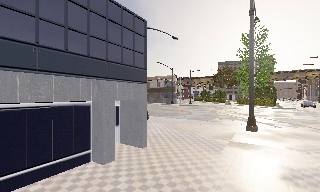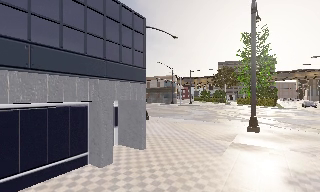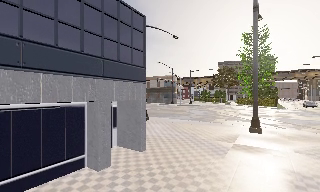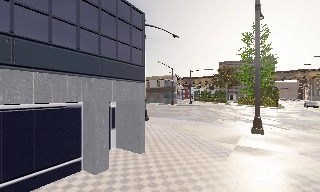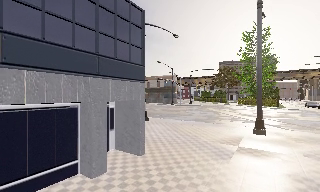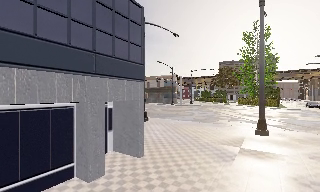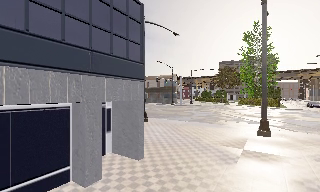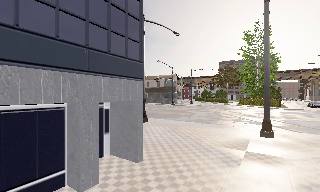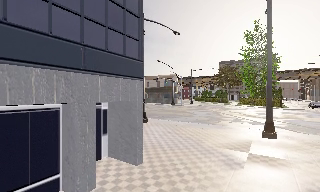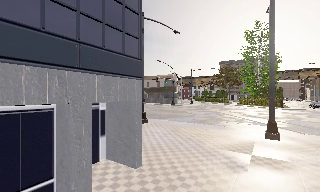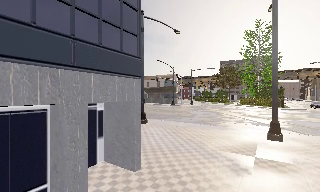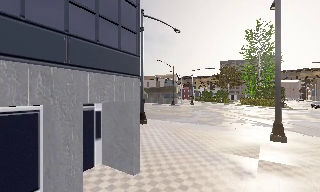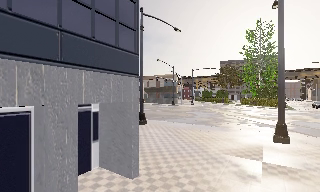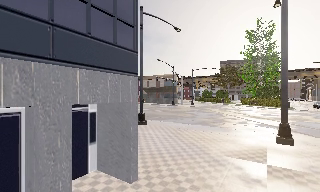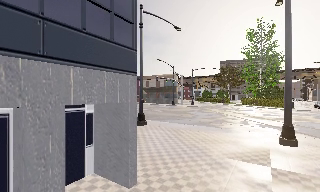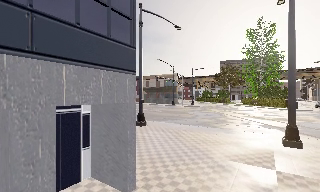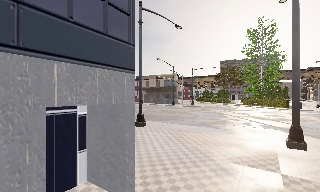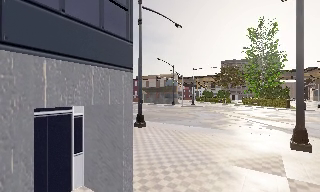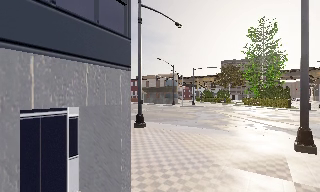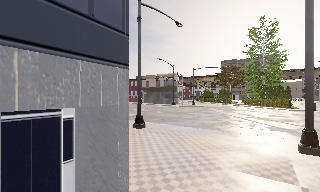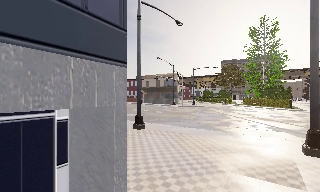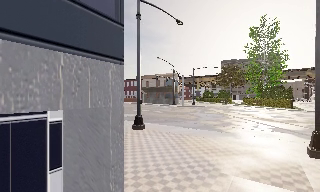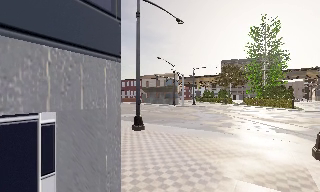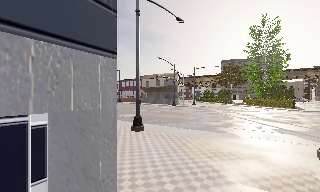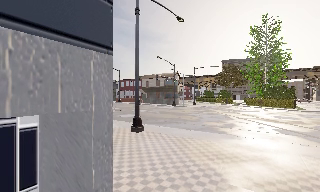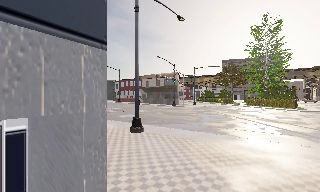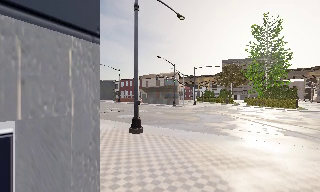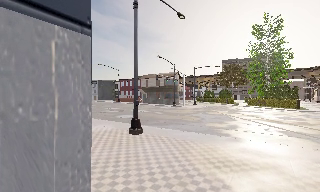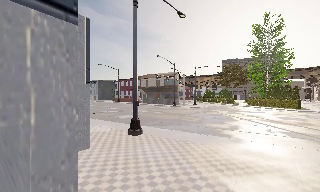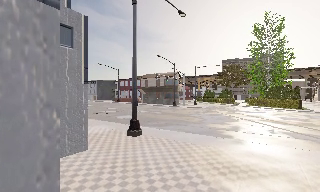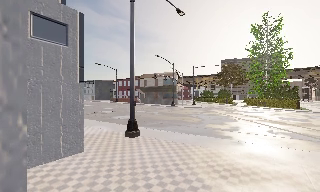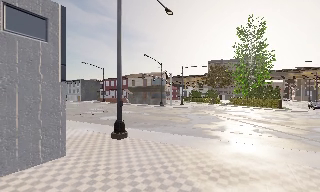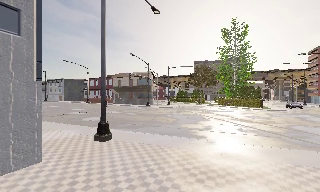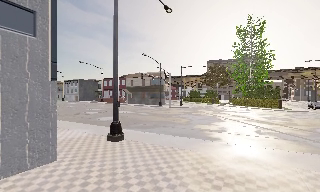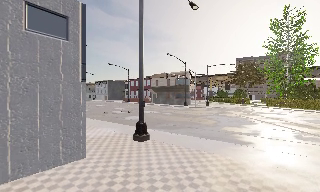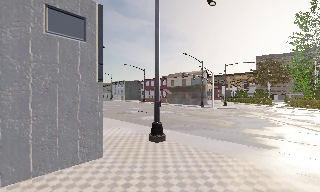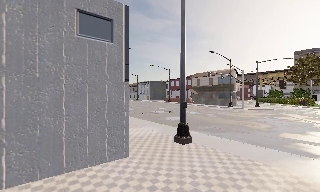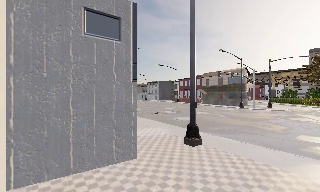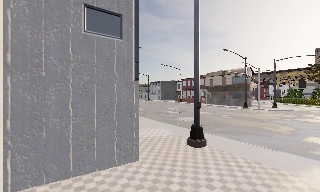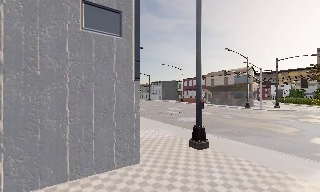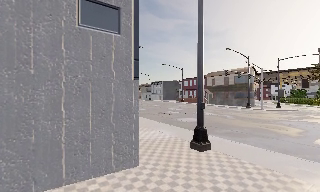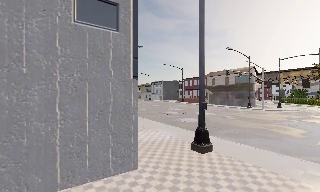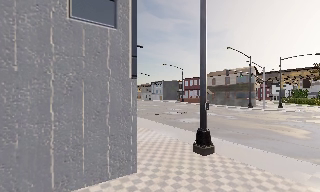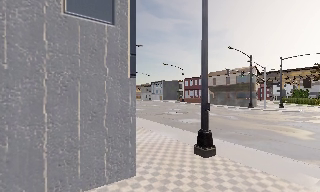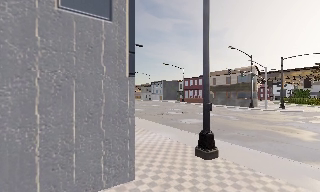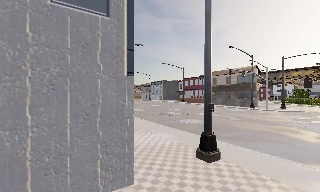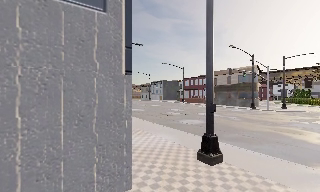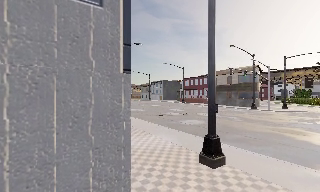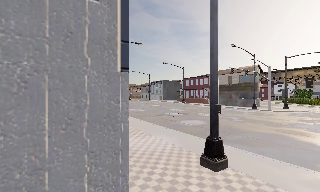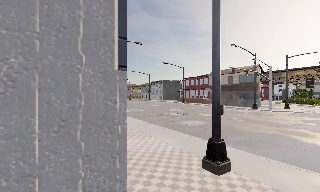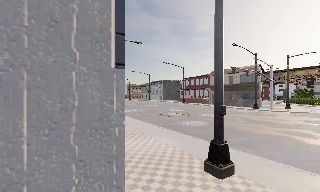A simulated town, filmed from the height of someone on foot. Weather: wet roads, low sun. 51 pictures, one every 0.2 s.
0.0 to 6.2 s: The camera travels forward, about 7 m, so what stands in front looms larger.
6.2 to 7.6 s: The camera swings to its left by about 25 degrees, and the scene slides to the right. It travels forward, about 1.5 m, so what stands in front looms larger.
7.6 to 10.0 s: The camera travels forward, about 3 m, so what stands in front looms larger.
The film runs forward here.
